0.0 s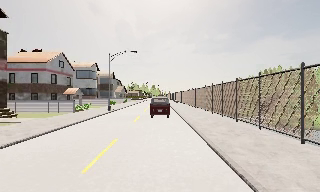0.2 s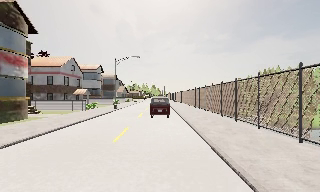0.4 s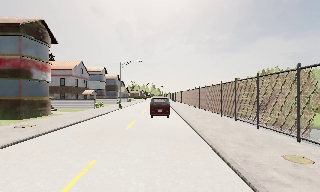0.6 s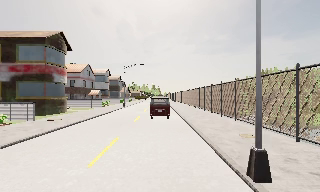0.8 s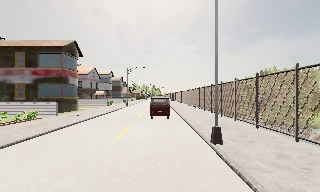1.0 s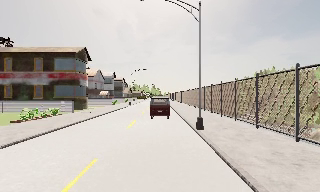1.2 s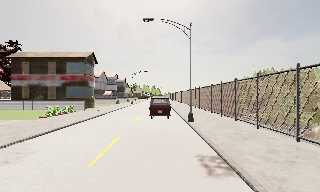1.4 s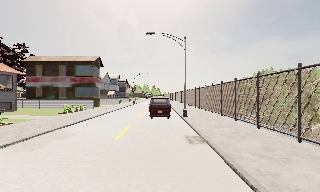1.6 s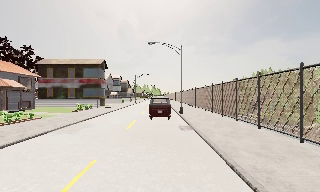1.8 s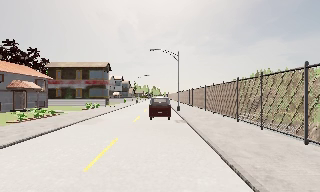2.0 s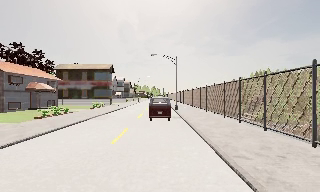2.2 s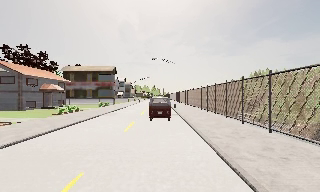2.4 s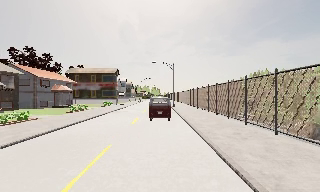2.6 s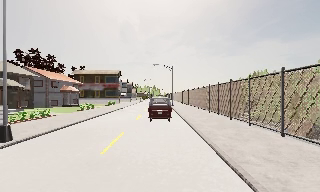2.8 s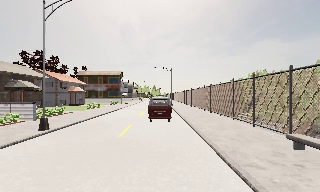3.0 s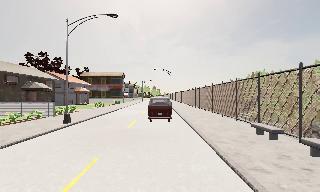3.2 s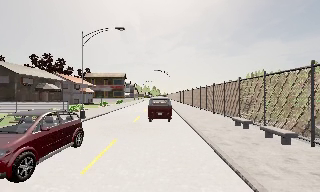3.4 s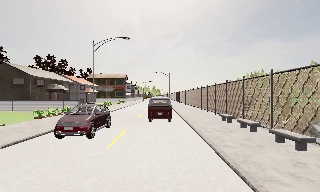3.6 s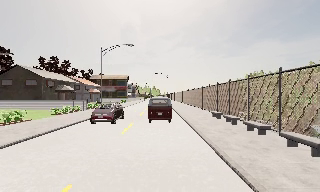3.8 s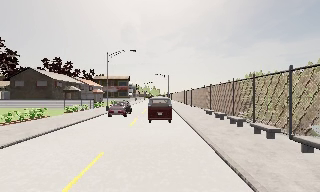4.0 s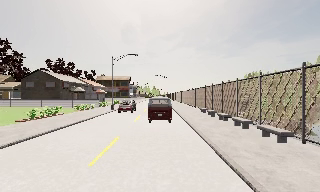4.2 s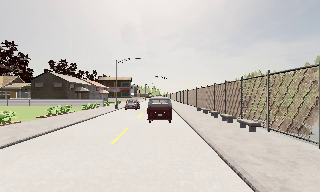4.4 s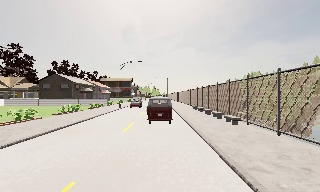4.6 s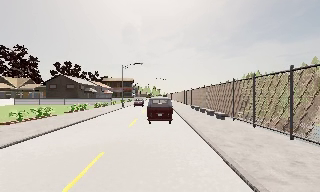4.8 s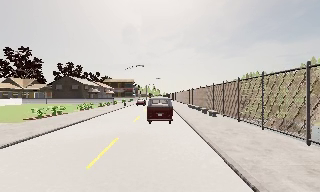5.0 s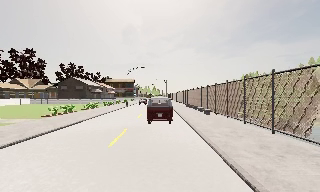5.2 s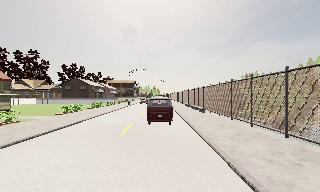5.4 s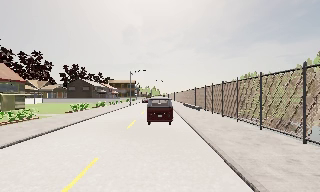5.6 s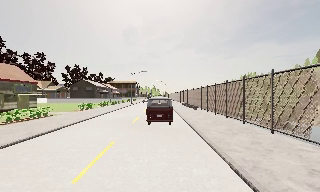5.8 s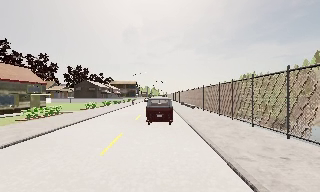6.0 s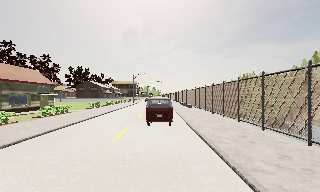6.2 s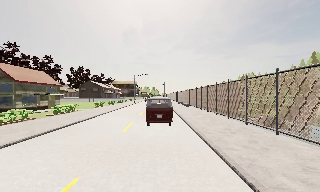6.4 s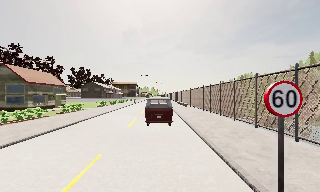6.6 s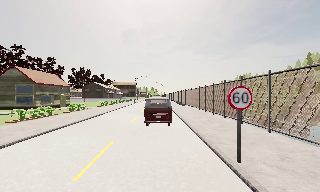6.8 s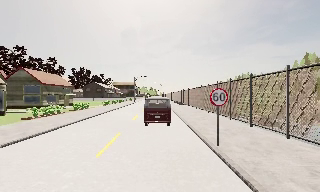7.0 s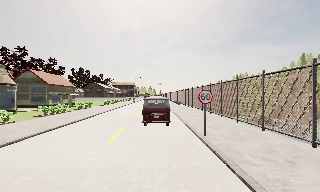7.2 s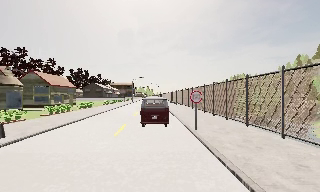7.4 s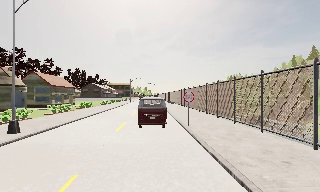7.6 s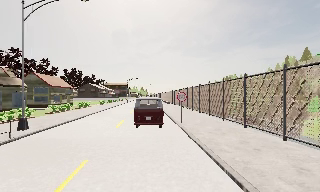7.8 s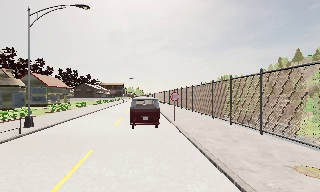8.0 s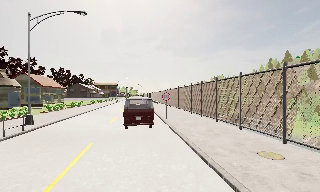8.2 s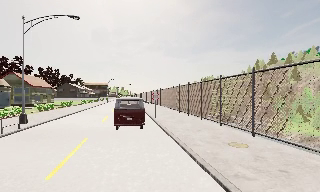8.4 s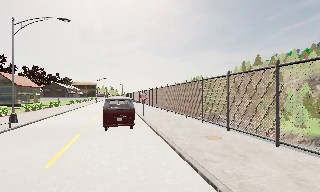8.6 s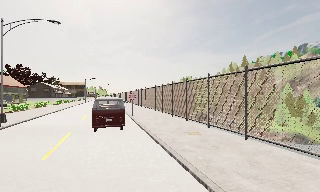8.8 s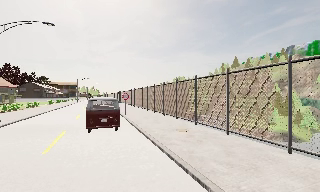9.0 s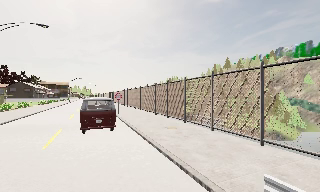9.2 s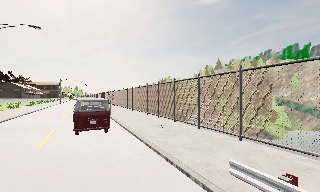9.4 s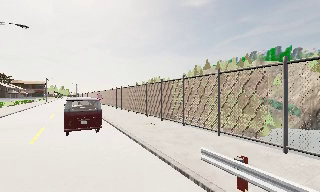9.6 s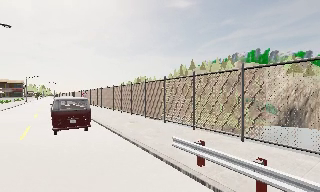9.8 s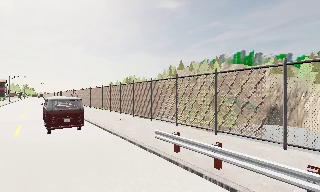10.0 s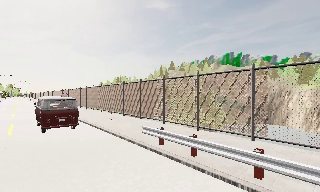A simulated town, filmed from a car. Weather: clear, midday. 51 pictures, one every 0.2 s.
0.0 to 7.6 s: The camera travels backward, about 80 m, so what stands in front gets smaller. It loses speed.
7.6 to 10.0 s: The scene slides to the left, as the camera pans about 35 degrees to its right. It travels backward, about 10 m.
The film runs backward here.
